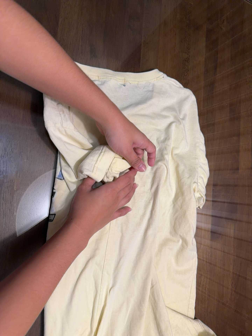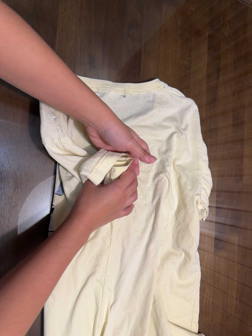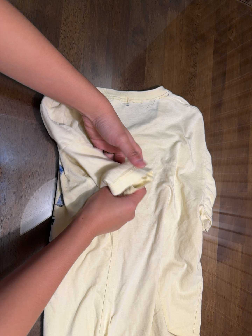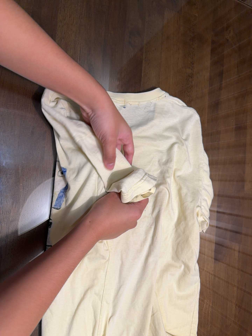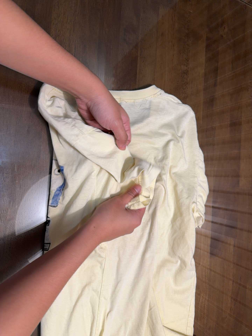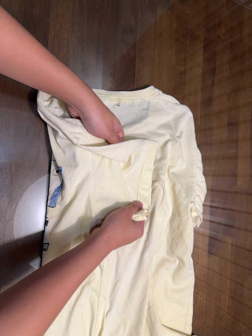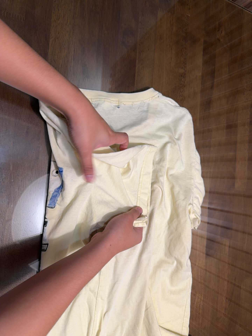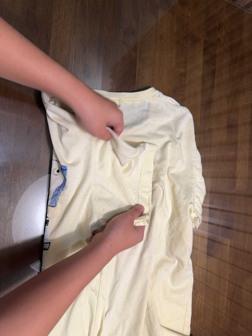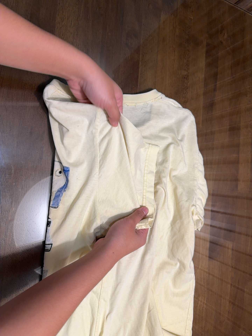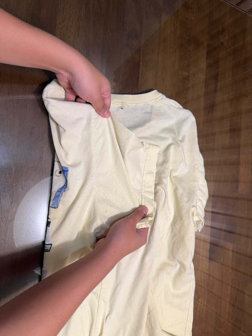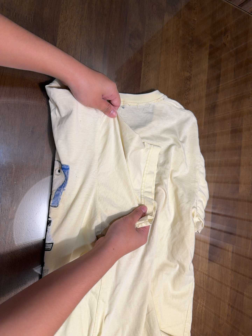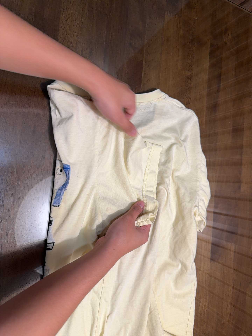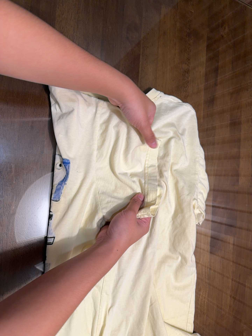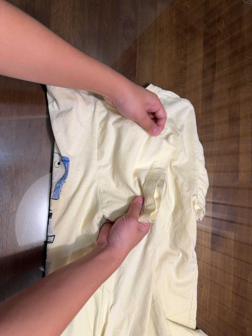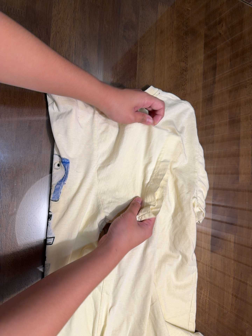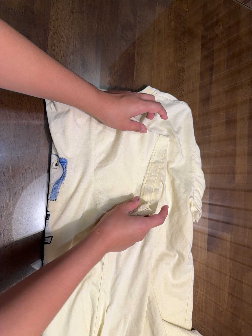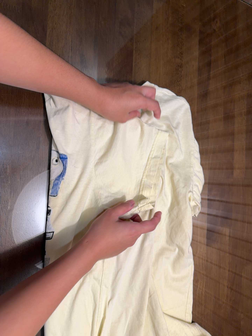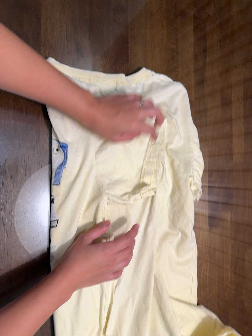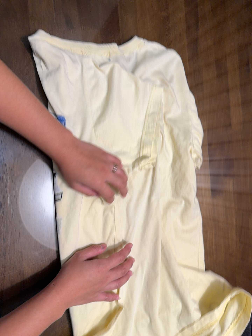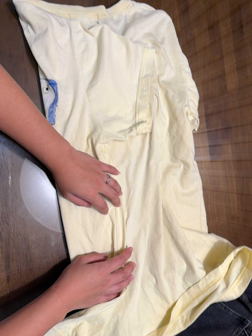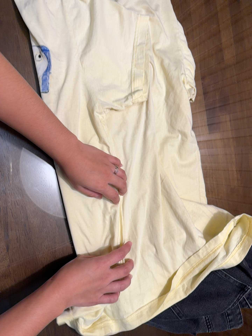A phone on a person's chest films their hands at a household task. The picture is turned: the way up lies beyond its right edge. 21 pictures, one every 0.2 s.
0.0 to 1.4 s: The camera travels toward the top of its view, about 6 cm, so close, fixed things drift downward.
1.4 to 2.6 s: The camera shifts only a little, or ends up much as it began.
2.6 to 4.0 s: The camera travels toward the bottom of its view, about 14 cm, so close, fixed things drift upward. Its aim tips toward the bottom of its view by about 10 degrees, and the scene shifts upward. It rolls about its line of sight by about 15 degrees, and the scene rotates counterclockwise.
The film runs forward here.
